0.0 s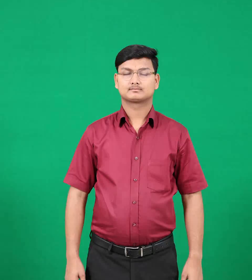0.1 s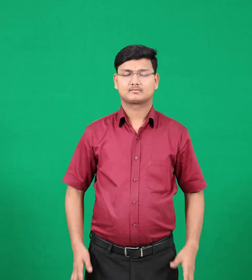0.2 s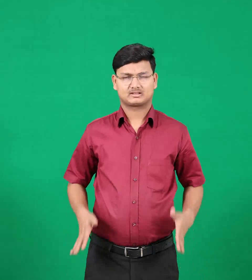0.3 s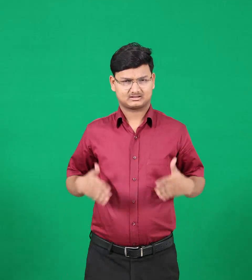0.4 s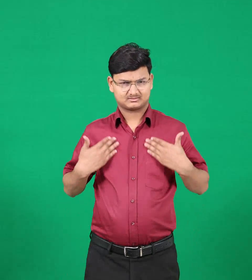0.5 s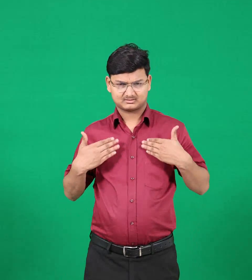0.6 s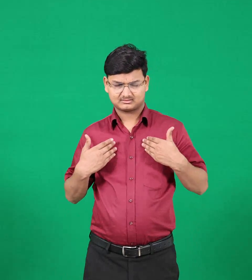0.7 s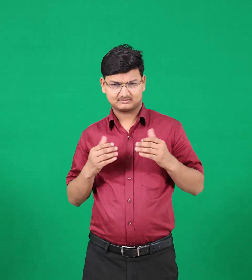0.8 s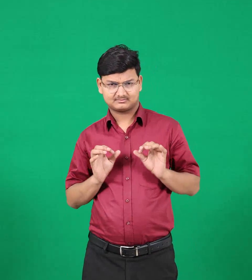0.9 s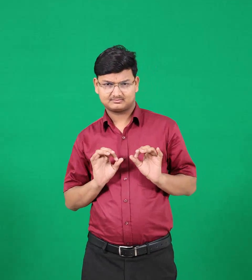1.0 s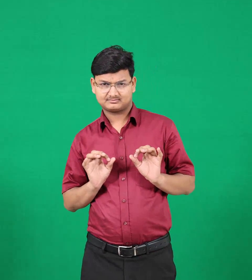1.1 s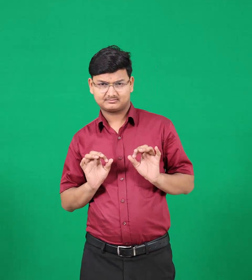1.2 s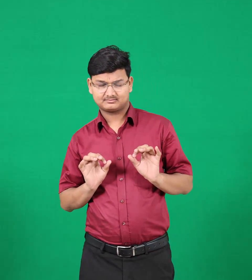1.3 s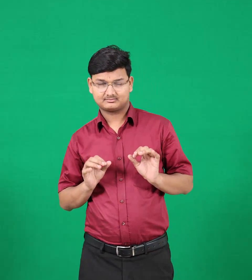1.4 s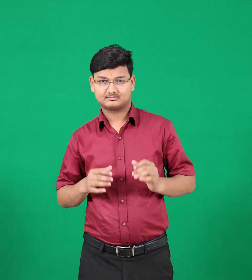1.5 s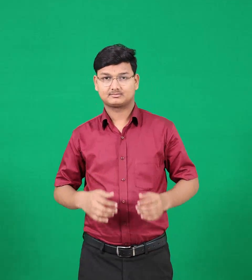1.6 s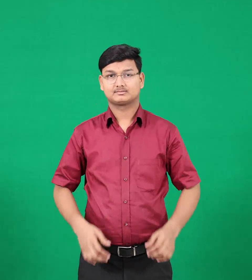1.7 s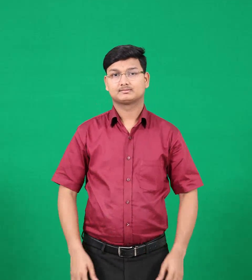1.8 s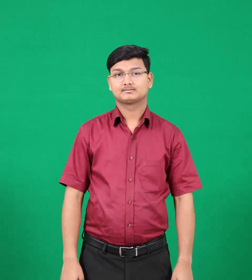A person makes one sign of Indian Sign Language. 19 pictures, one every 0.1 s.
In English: displeasing
